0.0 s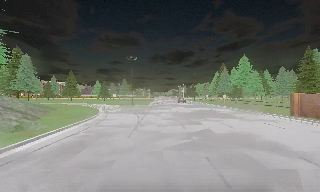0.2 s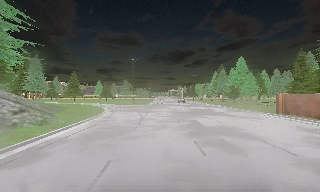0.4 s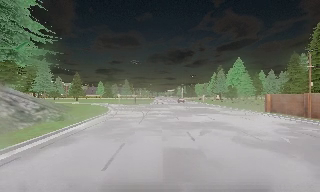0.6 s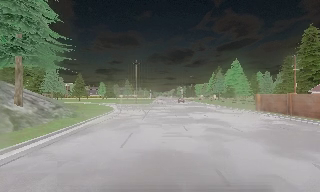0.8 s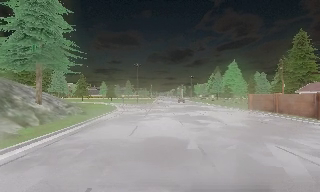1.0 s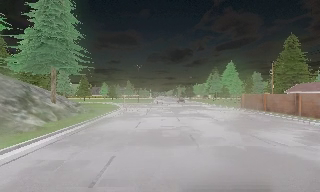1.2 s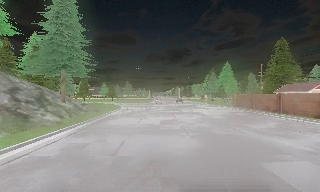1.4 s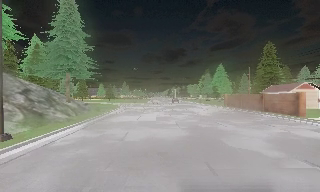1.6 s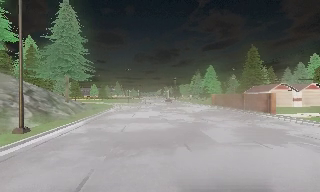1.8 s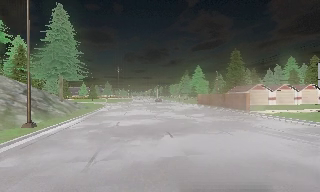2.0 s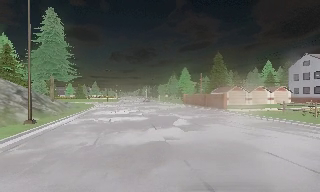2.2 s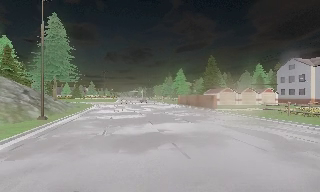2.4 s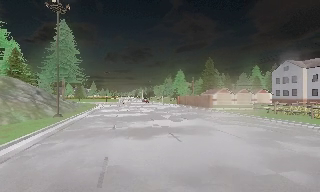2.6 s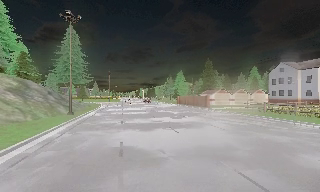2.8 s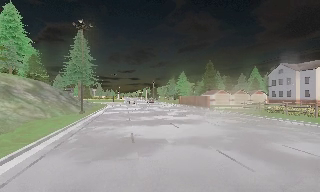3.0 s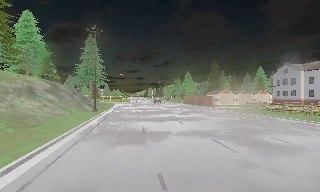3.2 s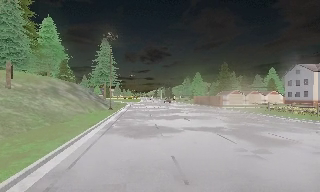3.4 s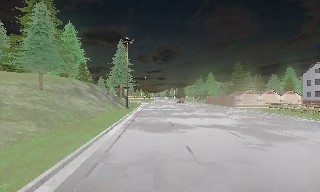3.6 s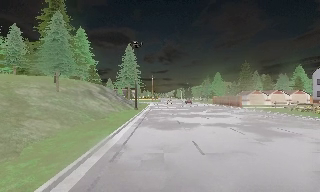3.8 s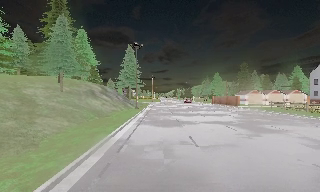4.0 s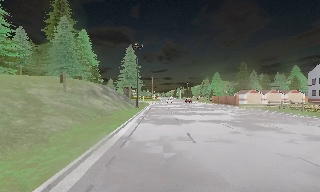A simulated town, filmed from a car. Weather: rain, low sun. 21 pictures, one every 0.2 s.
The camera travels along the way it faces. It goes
backward.
0.0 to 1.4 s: The camera travels backward, about 15 m, so what stands in front gets smaller.
1.4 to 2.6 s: The scene slides to the left, as the camera pans about 10 degrees to its right. It travels backward, about 13 m, so what stands in front gets smaller.
2.6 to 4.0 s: The camera pans to its left, which is counterclockwise from overhead, by about 15 degrees. It travels backward, about 9 m, so what stands in front gets smaller. It loses speed.
The film runs backward here.
